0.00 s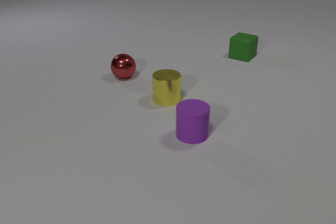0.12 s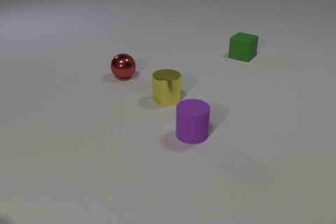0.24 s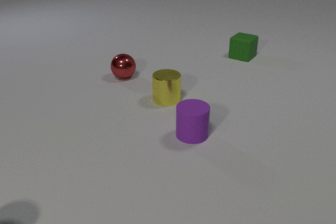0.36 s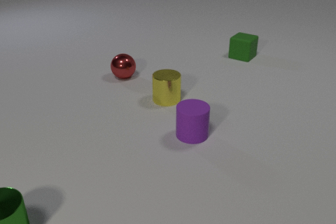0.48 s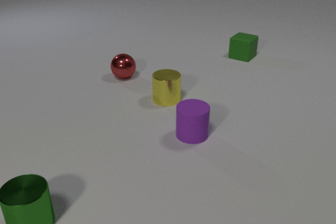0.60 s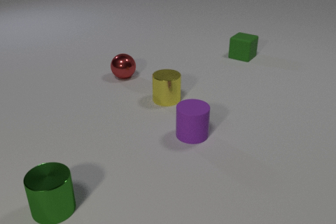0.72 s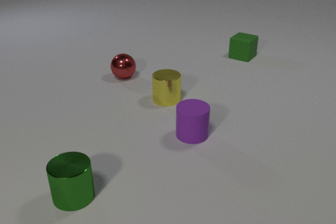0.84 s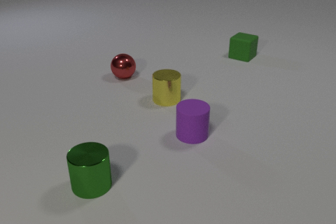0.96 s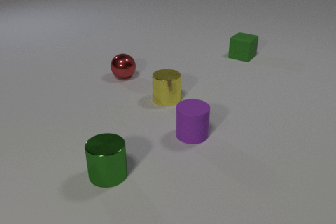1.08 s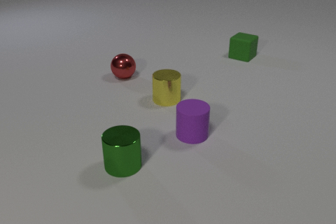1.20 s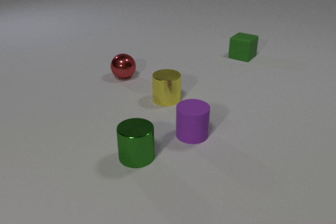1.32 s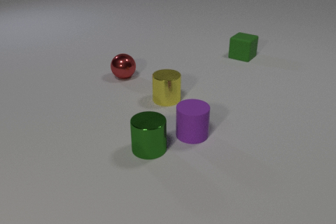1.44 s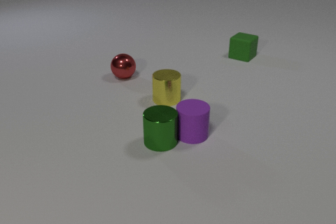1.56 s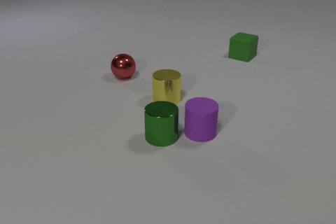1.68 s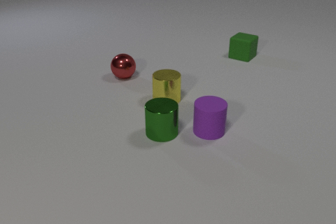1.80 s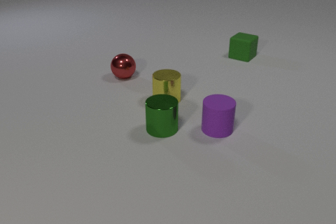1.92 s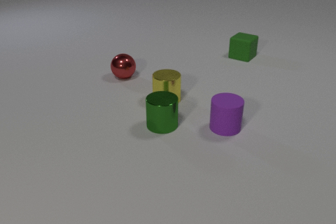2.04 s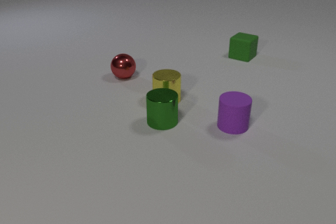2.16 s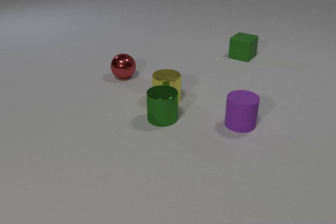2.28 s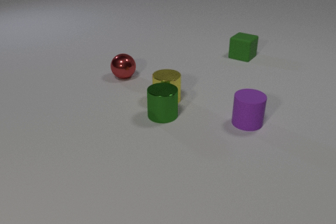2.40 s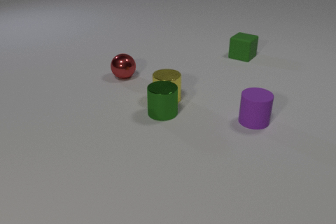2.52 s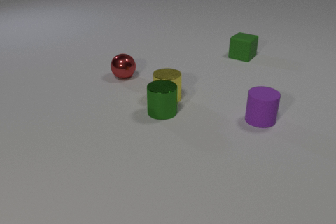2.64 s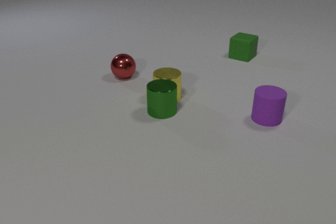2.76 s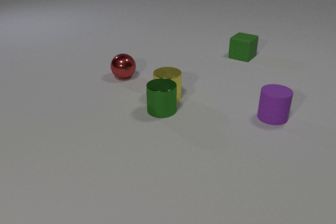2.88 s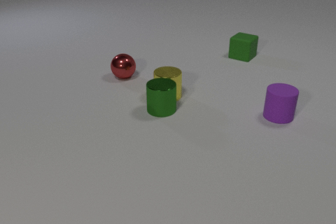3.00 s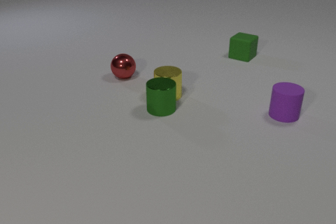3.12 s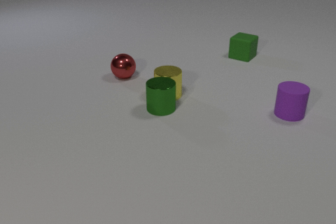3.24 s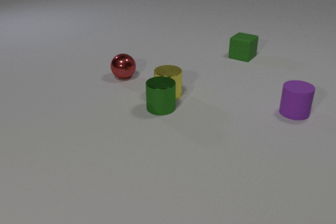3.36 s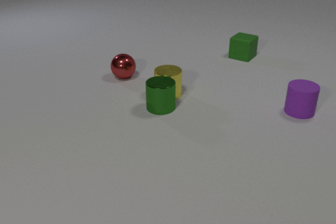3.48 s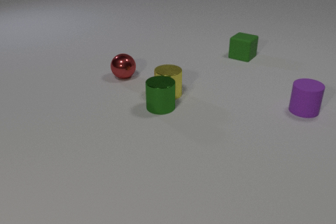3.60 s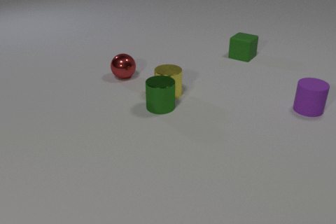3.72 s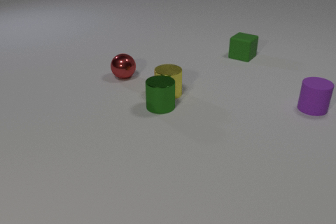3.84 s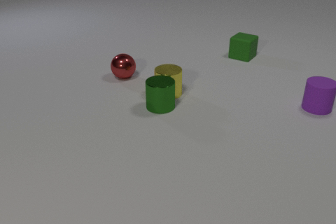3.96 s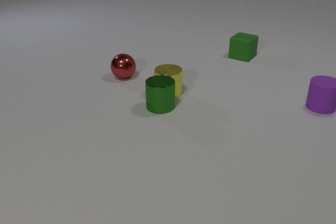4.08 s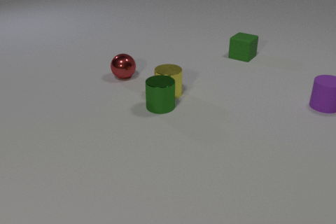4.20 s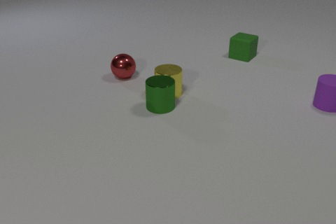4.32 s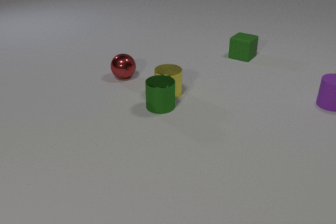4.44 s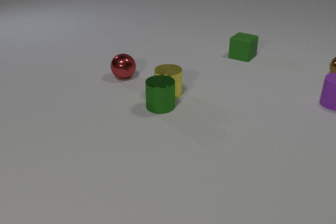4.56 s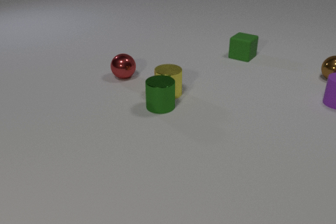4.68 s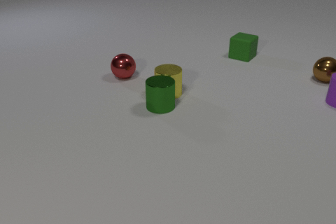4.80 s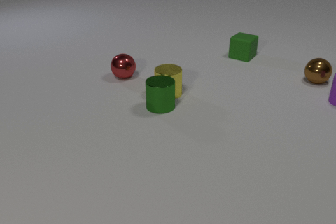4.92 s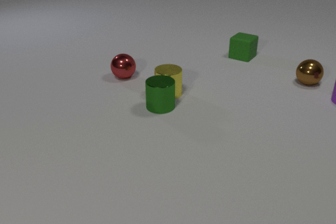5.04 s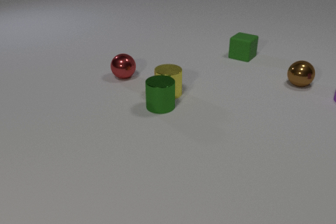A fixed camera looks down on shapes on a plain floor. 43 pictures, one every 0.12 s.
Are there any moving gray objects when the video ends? no.
What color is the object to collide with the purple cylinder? green.
How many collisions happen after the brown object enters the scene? 0.
0.00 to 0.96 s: The green metal cylinder comes in at the bottom edge, slides to the right and away from the camera.
0.96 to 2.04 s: The green metal cylinder slides away from the camera and to the right. The purple rubber cylinder slides to the right and away from the camera. The green metal cylinder and the purple rubber cylinder collide.
2.04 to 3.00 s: The green metal cylinder slides away from the camera. The purple rubber cylinder slides to the right and away from the camera. The yellow metal cylinder slides away from the camera. The green metal cylinder and the yellow metal cylinder collide.
3.00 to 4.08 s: The purple rubber cylinder slides to the right and away from the camera.
4.08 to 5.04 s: The purple rubber cylinder slides to the right and away from the camera. The brown metal sphere comes in at the right edge, rolls to the left and toward the camera.
